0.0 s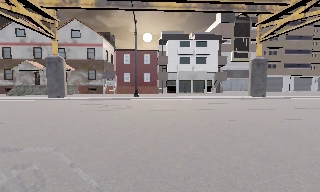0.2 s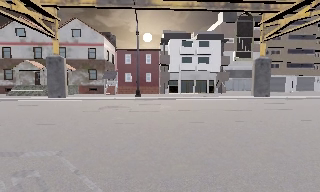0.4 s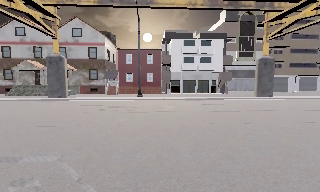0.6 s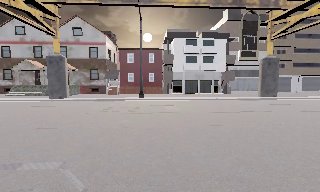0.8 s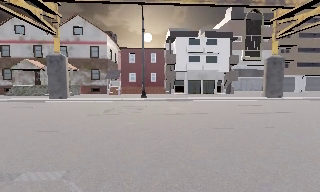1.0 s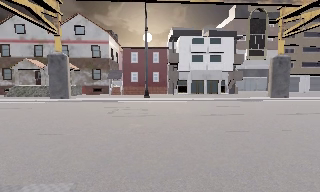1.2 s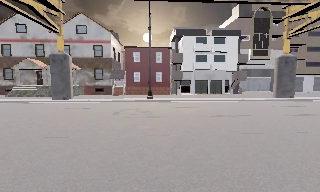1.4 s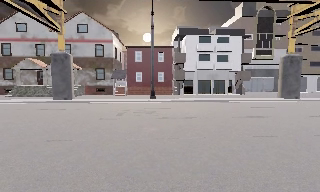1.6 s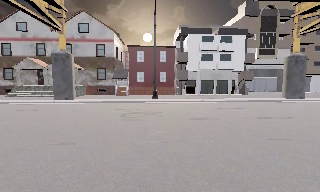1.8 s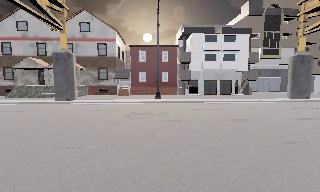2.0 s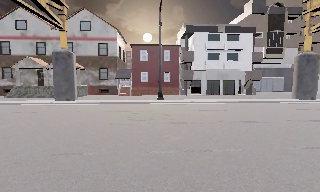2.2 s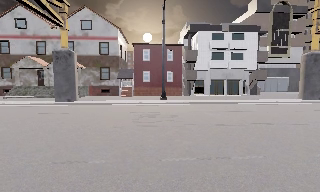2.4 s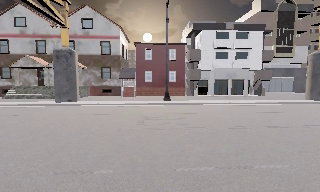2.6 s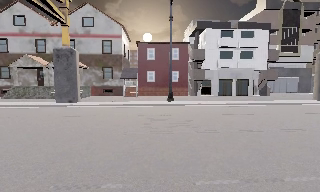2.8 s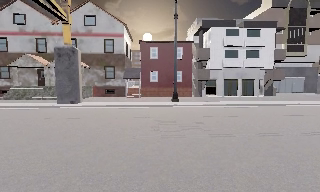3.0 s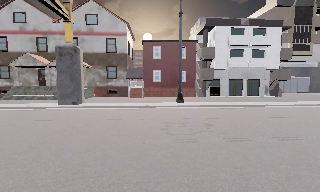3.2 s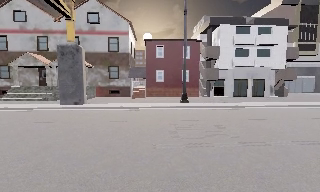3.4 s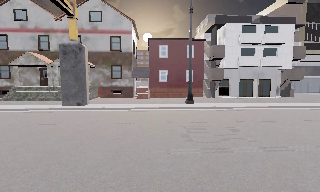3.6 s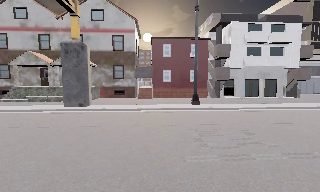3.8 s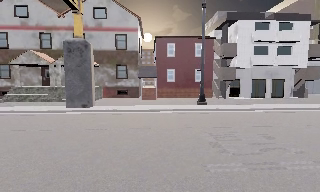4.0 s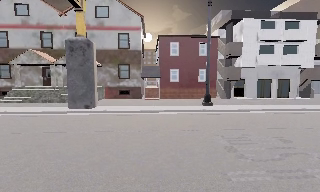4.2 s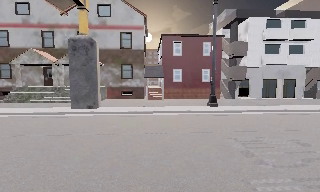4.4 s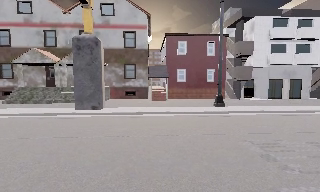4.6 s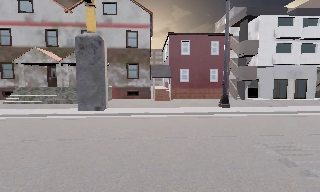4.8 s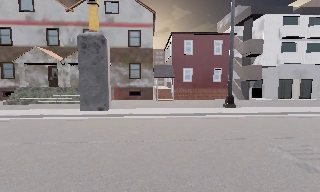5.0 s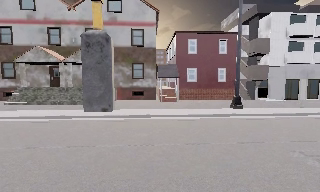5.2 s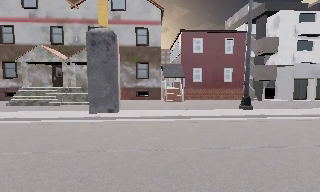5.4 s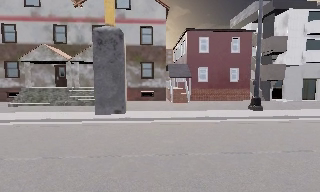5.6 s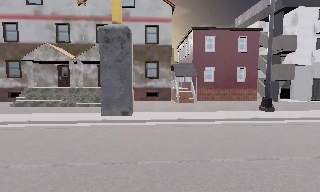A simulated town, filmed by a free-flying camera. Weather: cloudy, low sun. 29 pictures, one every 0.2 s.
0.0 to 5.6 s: The camera travels forward and to its left, about 15 m, so what stands in front looms larger.
The film runs forward here.
